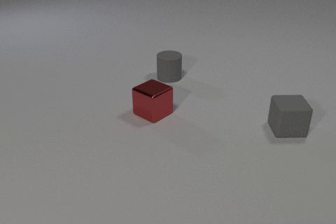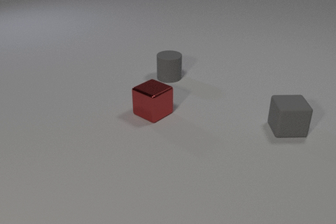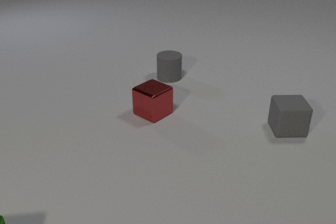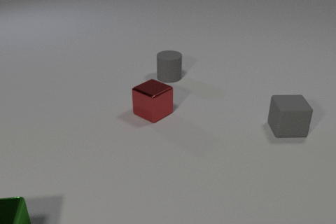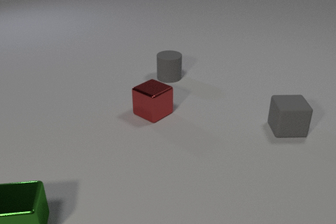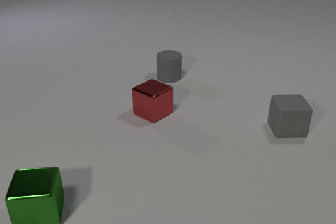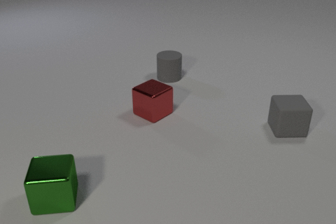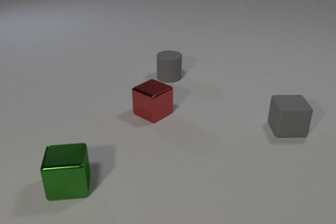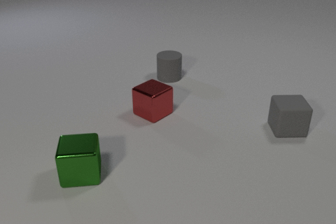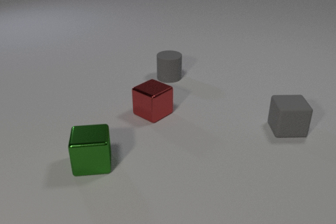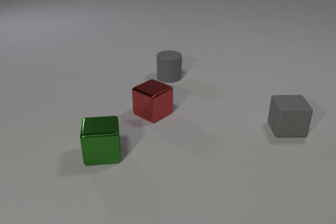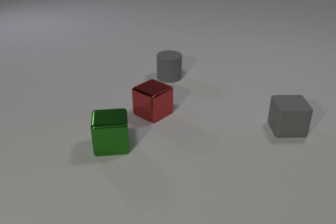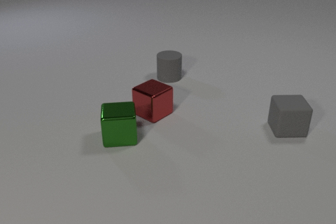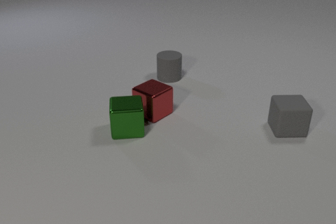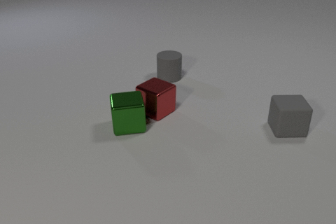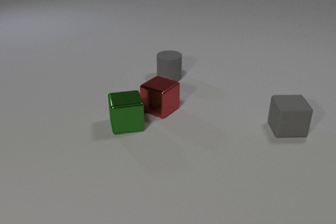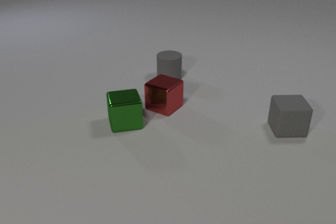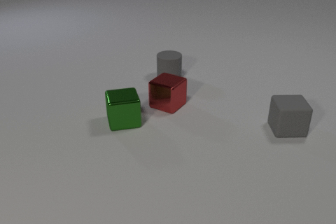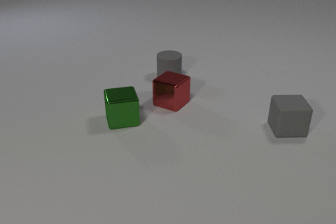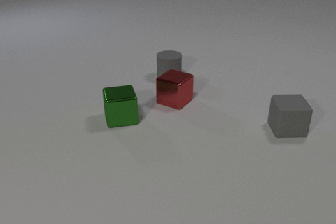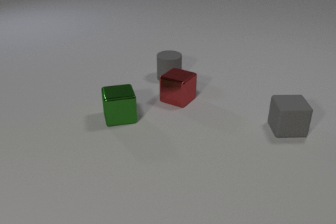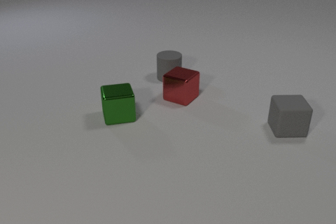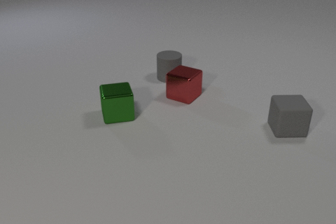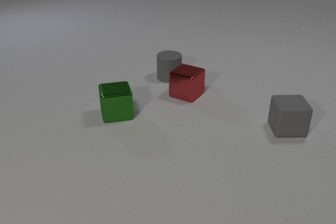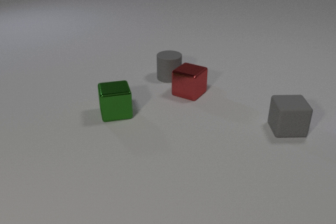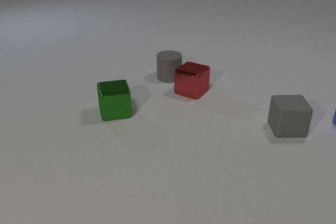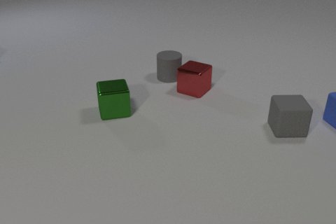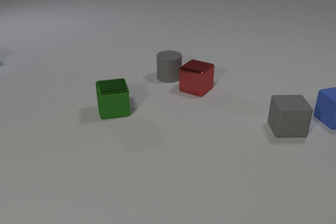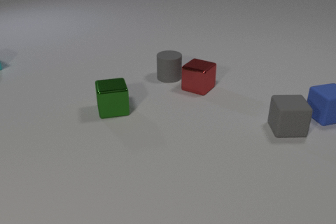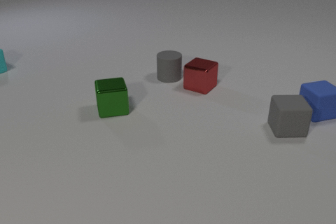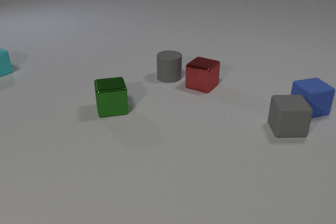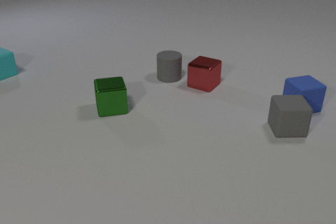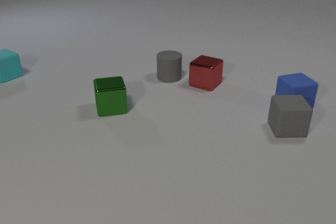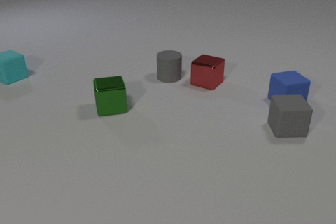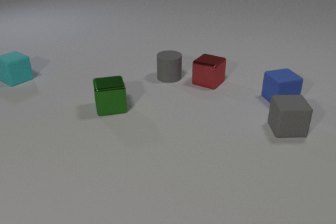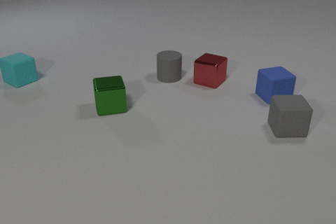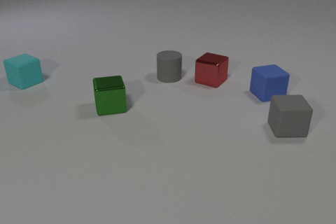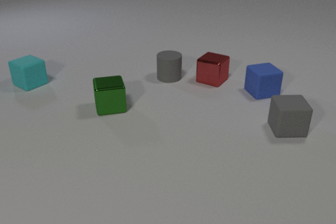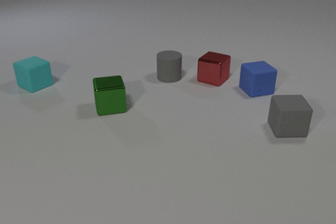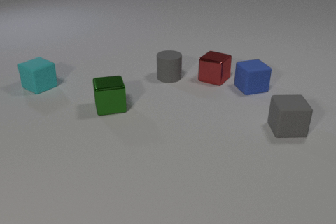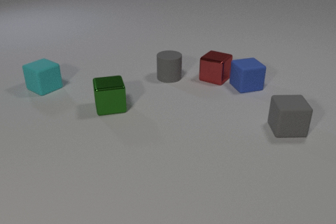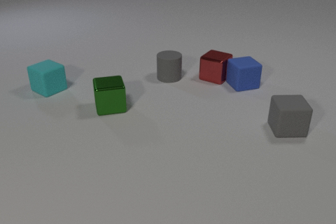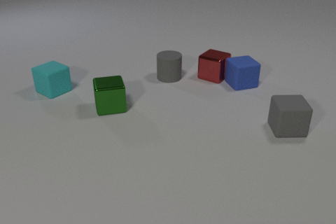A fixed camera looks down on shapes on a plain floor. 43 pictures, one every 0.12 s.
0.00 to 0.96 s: The green metal cube comes in at the bottom edge, slides away from the camera and to the right.
0.96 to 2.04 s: The green metal cube slides away from the camera and to the right. The red metal cube slides away from the camera and to the right. The green metal cube and the red metal cube collide.
2.04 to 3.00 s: The green metal cube slides away from the camera and to the left. The red metal cube slides away from the camera and to the right.
3.00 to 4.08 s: The green metal cube slides away from the camera. The red metal cube slides away from the camera and to the right. The cyan rubber cube comes in at the left edge, slides toward the camera and to the right. The blue rubber cube slides to the left and away from the camera.
4.08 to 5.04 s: The red metal cube slides away from the camera. The cyan rubber cube slides toward the camera and to the right. The blue rubber cube slides to the left and away from the camera. The red metal cube and the blue rubber cube collide.
What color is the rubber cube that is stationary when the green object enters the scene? gray.
What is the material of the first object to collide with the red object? metal.
Are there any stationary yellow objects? no.
